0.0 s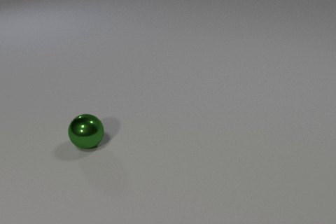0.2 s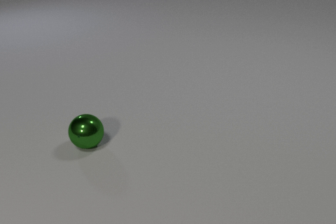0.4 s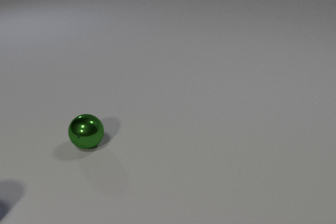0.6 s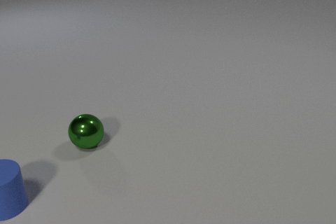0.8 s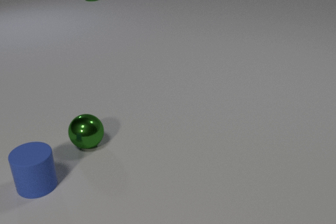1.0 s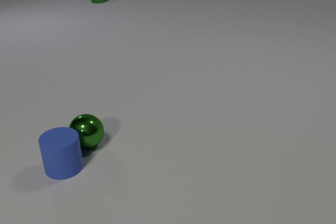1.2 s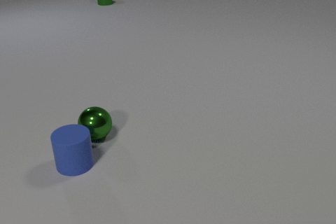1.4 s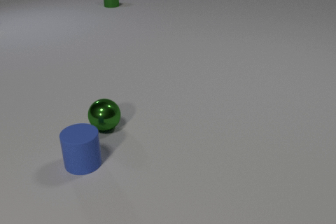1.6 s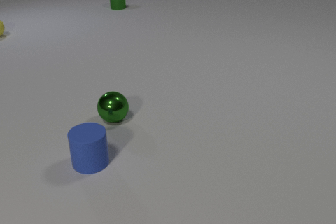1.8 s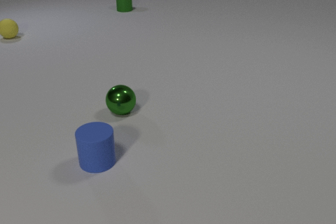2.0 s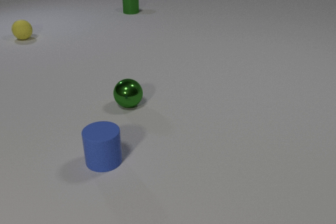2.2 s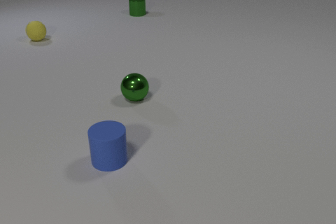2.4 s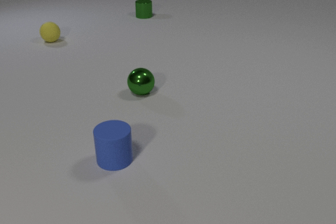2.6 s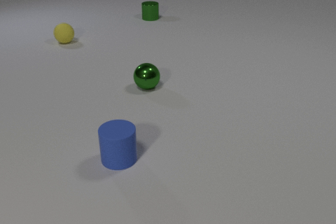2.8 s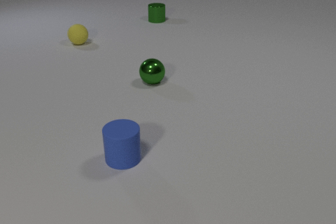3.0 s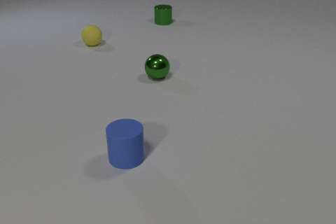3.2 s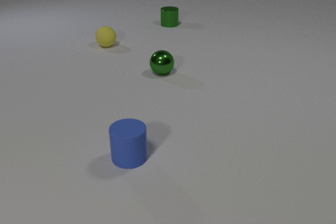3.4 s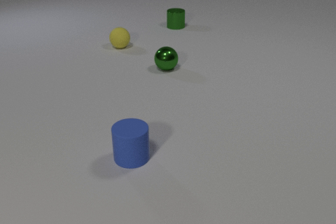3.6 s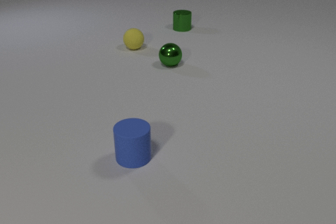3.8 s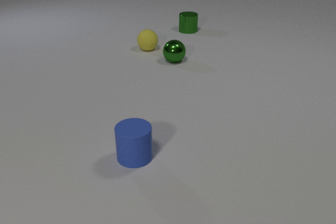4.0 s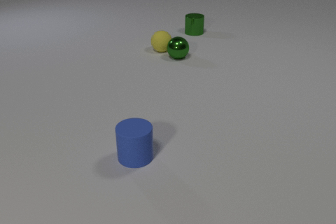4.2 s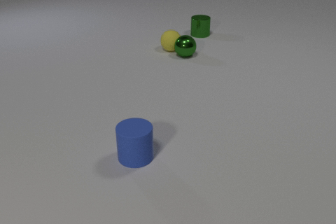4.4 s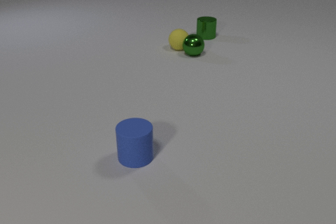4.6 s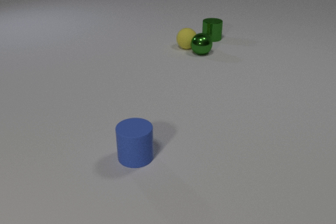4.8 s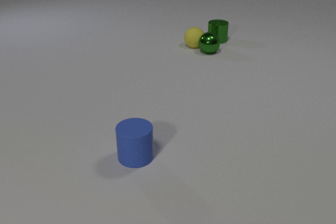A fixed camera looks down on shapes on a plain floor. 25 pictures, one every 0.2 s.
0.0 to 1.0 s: The blue rubber cylinder comes in at the left edge, slides to the right and away from the camera. The green metal cylinder comes in at the top edge, slides toward the camera and to the right.
1.0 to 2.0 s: The blue rubber cylinder slides to the right. The green metal sphere rolls away from the camera and to the right. The yellow rubber sphere comes in at the left edge, rolls to the right and toward the camera. The green metal cylinder slides toward the camera and to the right. The blue rubber cylinder and the green metal sphere collide.
2.0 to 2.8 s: The blue rubber cylinder slides to the right. The green metal sphere rolls away from the camera and to the right. The yellow rubber sphere rolls to the right and toward the camera. The green metal cylinder slides toward the camera and to the right.
2.8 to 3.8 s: The blue rubber cylinder slides to the right. The green metal sphere rolls away from the camera and to the right. The yellow rubber sphere rolls to the right. The green metal cylinder slides toward the camera and to the right.
3.8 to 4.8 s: The green metal sphere rolls to the right and away from the camera. The yellow rubber sphere rolls to the right. The green metal cylinder slides to the right and toward the camera. The green metal sphere and the yellow rubber sphere collide.
Are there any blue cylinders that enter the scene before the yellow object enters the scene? yes.
What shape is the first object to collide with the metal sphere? cylinder.
What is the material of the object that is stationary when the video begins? metal.
